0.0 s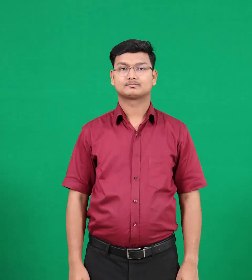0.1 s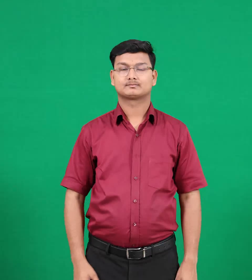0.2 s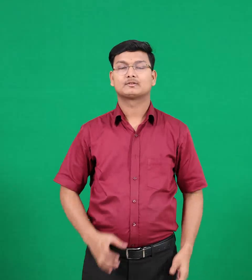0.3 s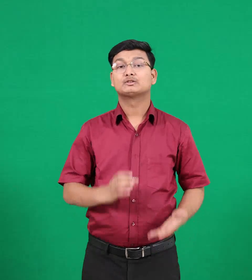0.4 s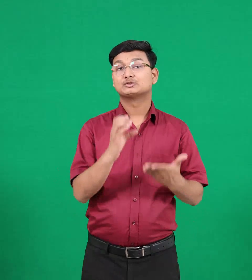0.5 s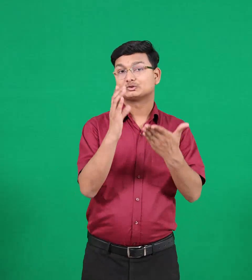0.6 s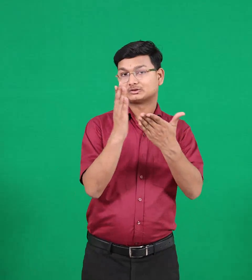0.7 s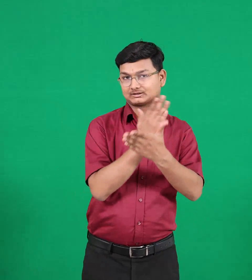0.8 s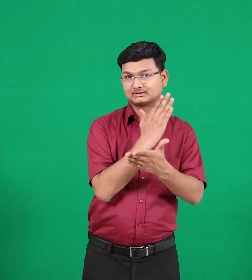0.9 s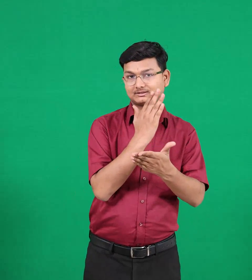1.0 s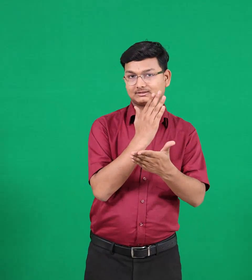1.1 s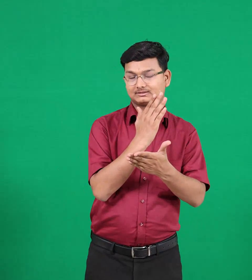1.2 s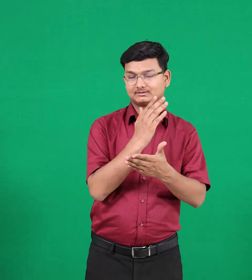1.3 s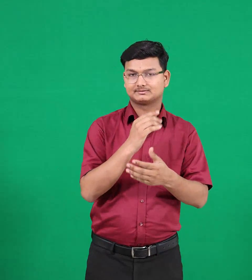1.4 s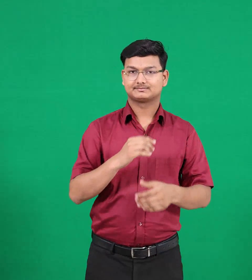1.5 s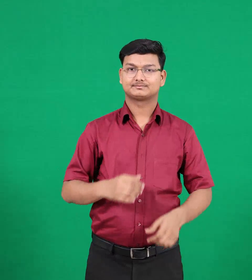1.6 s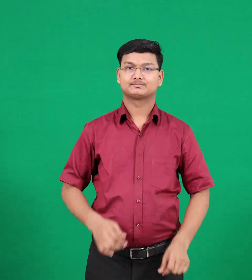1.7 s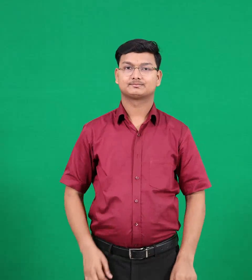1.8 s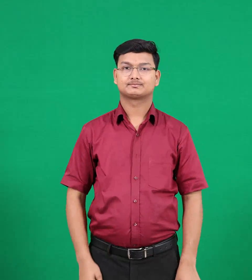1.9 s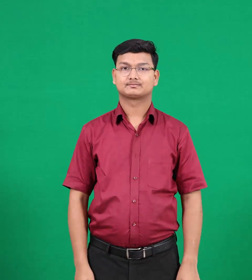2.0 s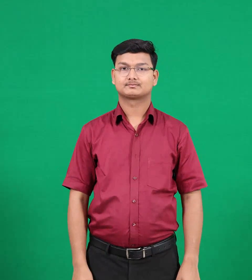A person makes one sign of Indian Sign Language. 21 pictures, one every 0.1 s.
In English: chapter
